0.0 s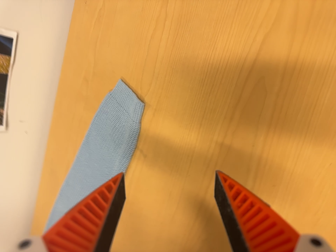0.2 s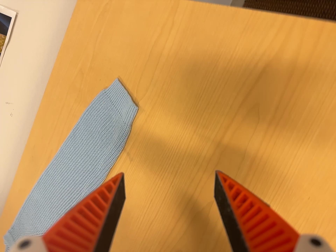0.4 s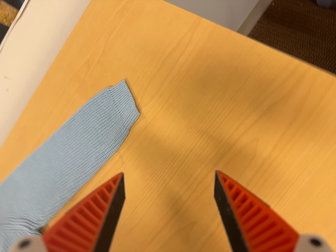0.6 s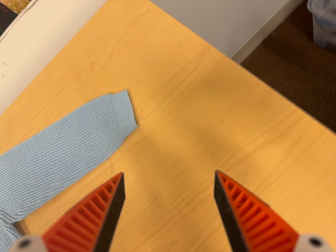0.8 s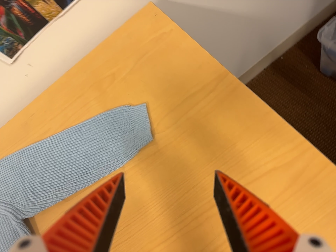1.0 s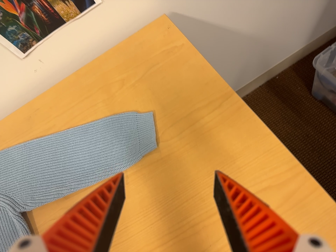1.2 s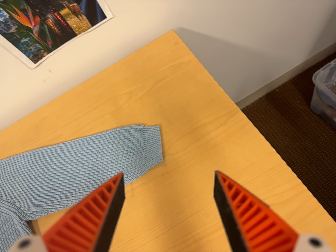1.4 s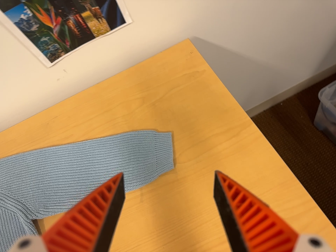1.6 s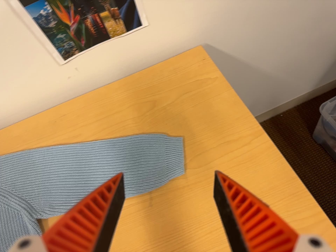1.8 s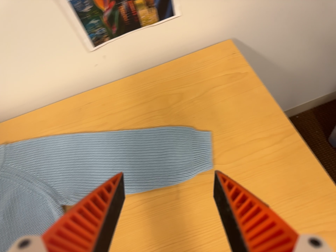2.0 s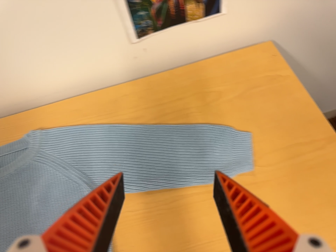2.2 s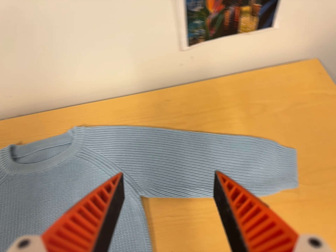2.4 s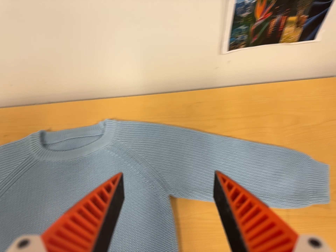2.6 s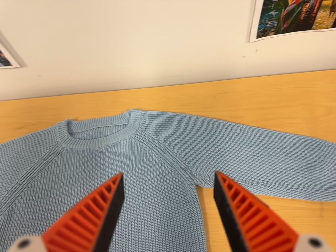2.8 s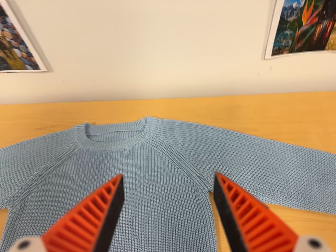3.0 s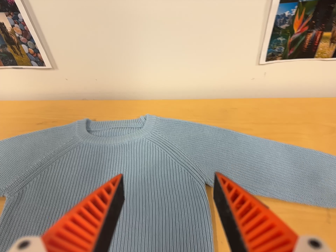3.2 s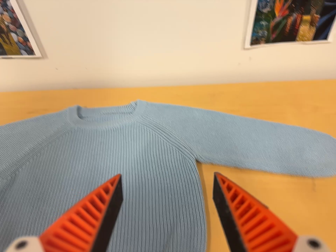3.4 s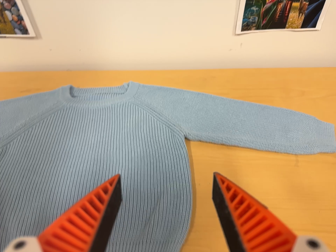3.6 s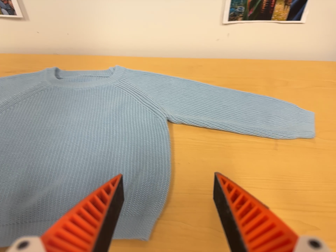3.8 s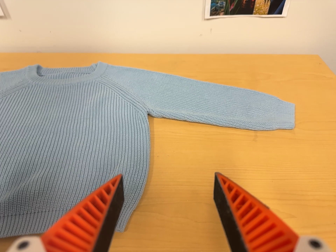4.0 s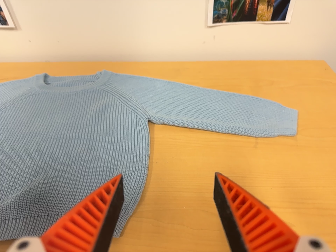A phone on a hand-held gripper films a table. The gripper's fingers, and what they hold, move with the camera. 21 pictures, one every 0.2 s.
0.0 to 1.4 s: The camera pans to its right by about 15 degrees. It travels to its left, toward the top of its view and backward, about 22 cm. It rolls about its line of sight by about 45 degrees, and the scene rotates clockwise.
1.4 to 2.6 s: The camera travels to its left, about 32 cm, so close, fixed things drift to the right. It rolls about its line of sight by about 25 degrees, and the scene rotates clockwise.
2.6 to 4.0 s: The camera travels toward the bottom of its view, about 26 cm. Its aim tips toward the top of its view by about 15 degrees.
The film runs backward here.
